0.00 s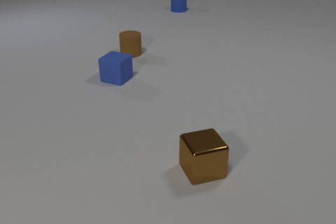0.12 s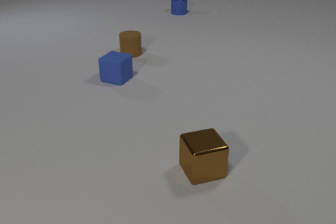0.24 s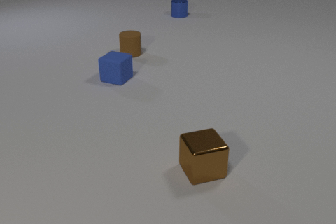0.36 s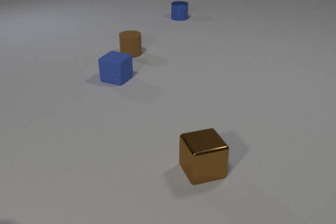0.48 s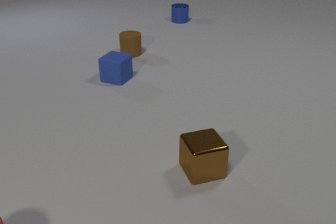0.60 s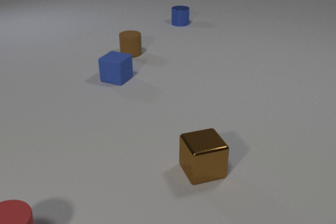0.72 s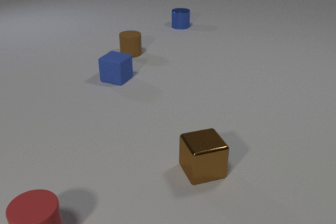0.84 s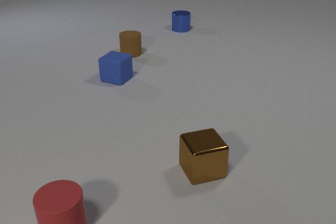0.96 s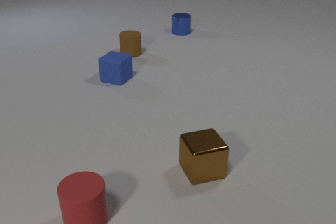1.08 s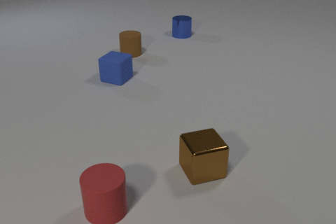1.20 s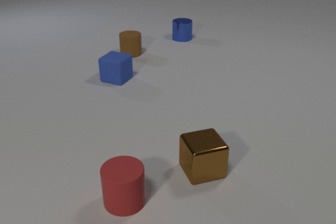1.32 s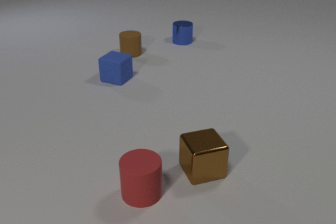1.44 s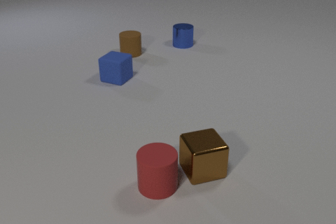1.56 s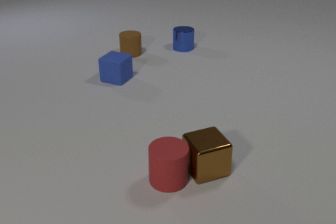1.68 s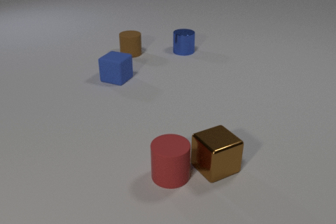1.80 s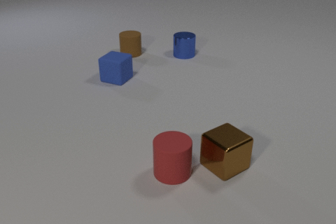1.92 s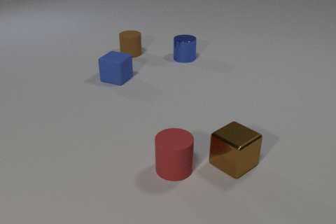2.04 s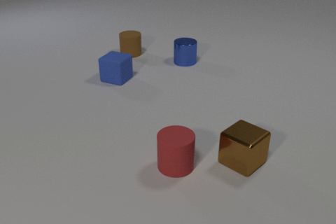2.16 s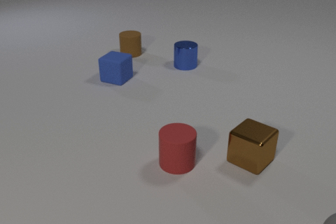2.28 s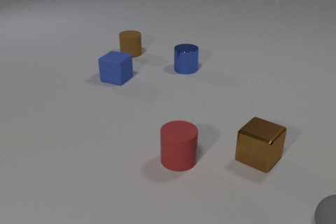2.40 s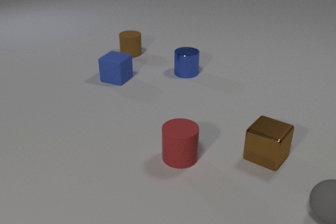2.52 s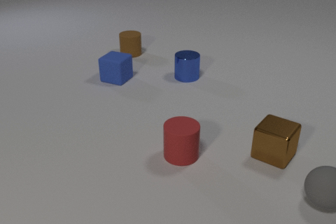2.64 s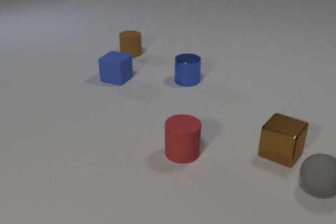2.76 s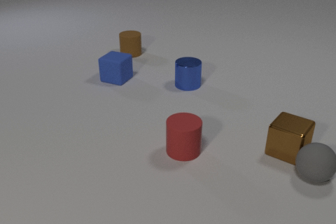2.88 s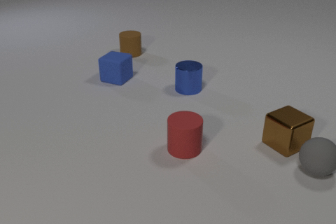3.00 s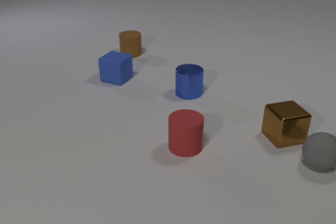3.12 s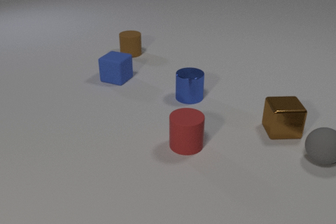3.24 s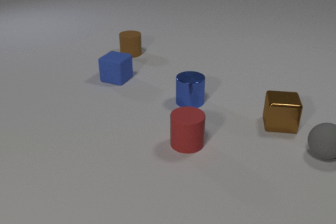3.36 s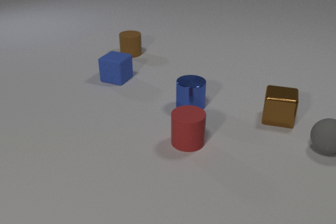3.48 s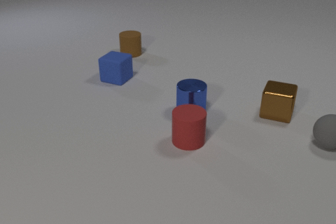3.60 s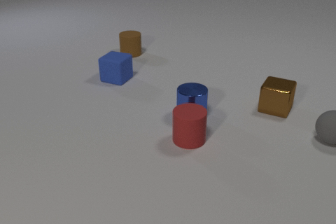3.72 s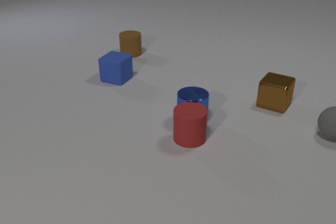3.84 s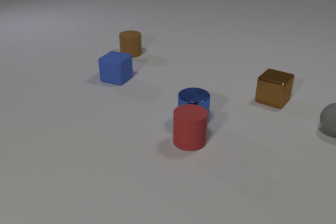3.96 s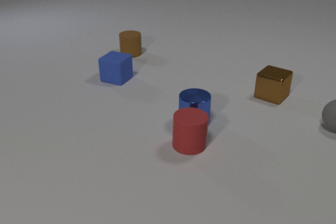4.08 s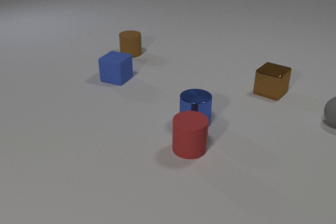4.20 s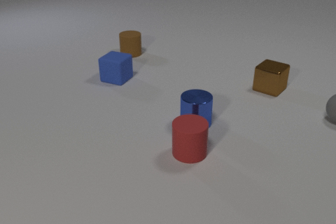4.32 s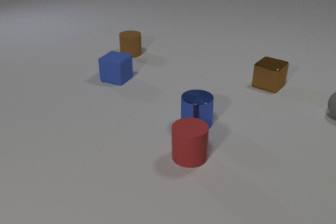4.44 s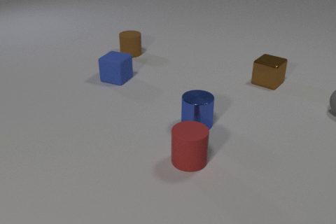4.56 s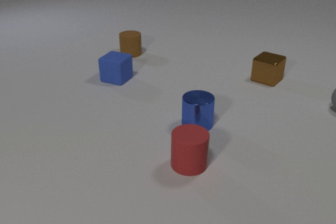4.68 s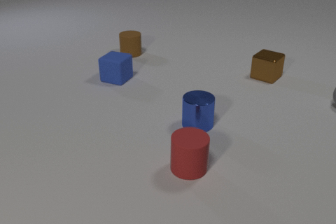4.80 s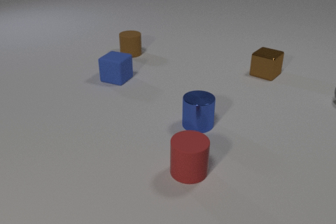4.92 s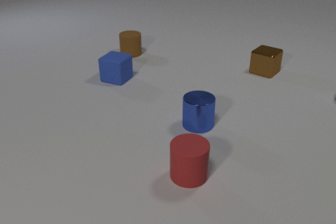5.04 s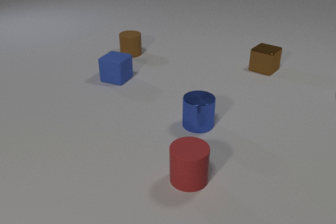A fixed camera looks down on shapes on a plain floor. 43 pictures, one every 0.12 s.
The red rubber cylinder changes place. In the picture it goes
to the right.
The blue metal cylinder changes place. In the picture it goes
toward the camera.
0.00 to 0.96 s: The red rubber cylinder comes in at the bottom edge, slides to the right. The blue metal cylinder slides toward the camera.
0.96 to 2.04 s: The red rubber cylinder slides to the right and away from the camera. The brown metal cube slides to the right and away from the camera, spins so that its near face slides to the right, counterclockwise seen from above. The blue metal cylinder slides toward the camera. The red rubber cylinder and the brown metal cube collide.
2.04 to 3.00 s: The red rubber cylinder slides away from the camera. The brown metal cube slides away from the camera and to the right, spins clockwise seen from above by about 30 degrees, its near face sliding to the left. The blue metal cylinder slides toward the camera. The gray rubber sphere comes in at the bottom edge, rolls away from the camera. The brown metal cube and the gray rubber sphere collide.
3.00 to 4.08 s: The red rubber cylinder moves, and ends about where it began. The brown metal cube slides away from the camera, spins clockwise seen from above by about 60 degrees, its near face sliding to the left. The blue metal cylinder slides toward the camera. The gray rubber sphere rolls away from the camera. The red rubber cylinder and the blue metal cylinder collide.
4.08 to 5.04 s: The red rubber cylinder slides toward the camera. The brown metal cube slides away from the camera. The gray rubber sphere rolls away from the camera, leaves at the right edge.
How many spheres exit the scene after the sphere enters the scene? 1.
What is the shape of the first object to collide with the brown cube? cylinder.
Are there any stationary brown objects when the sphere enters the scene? yes.
